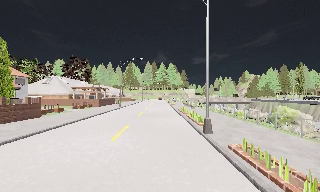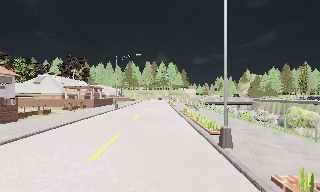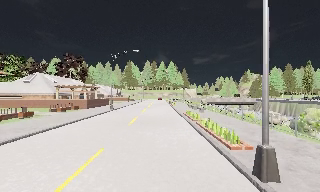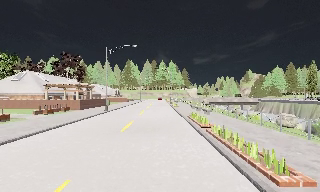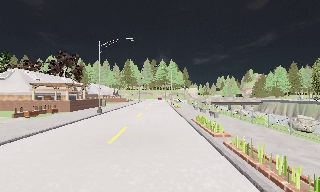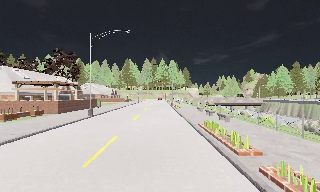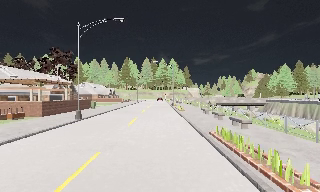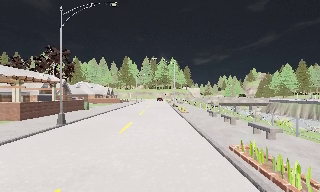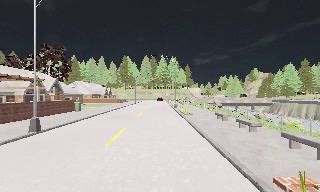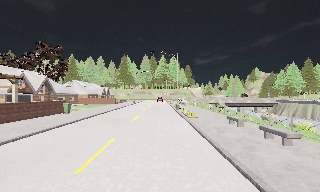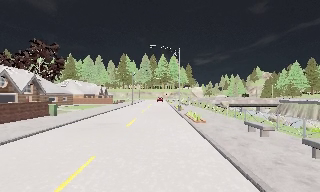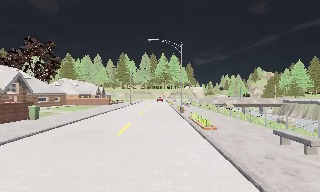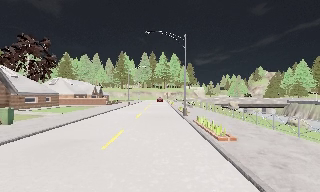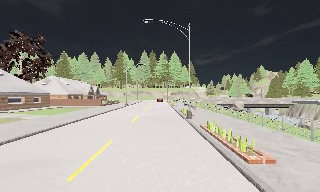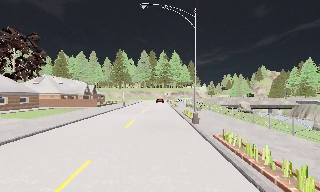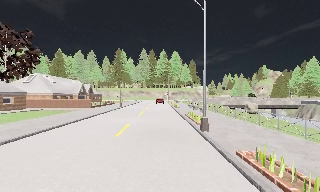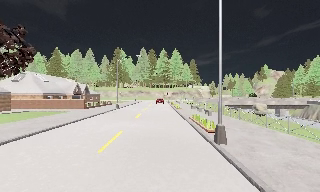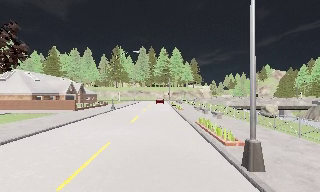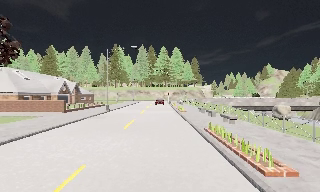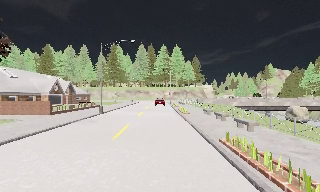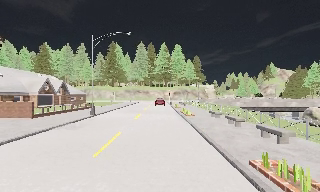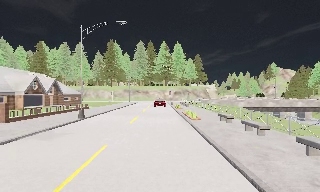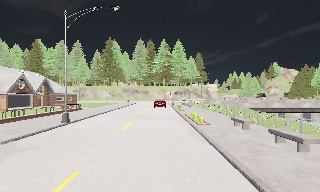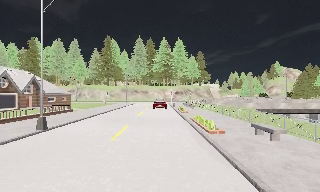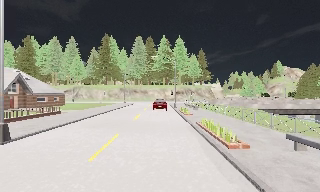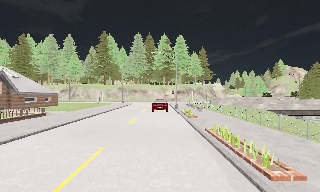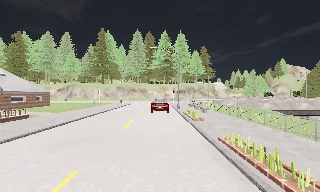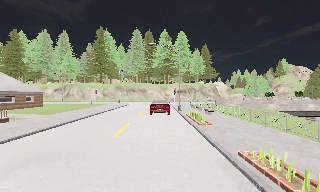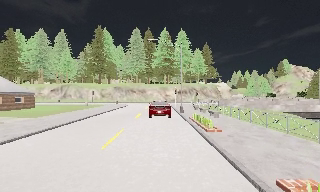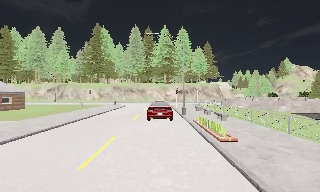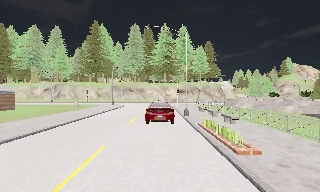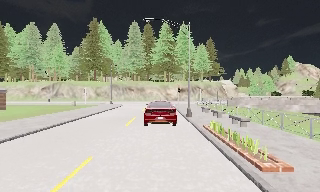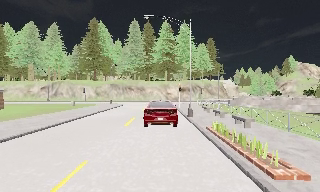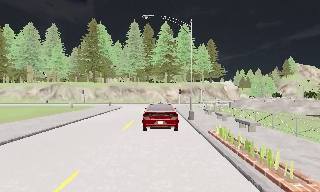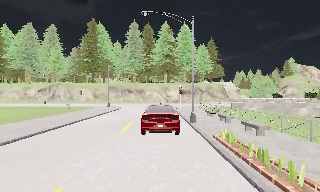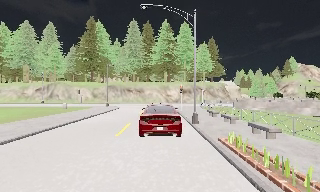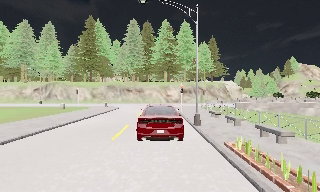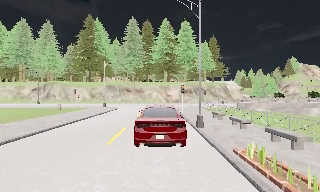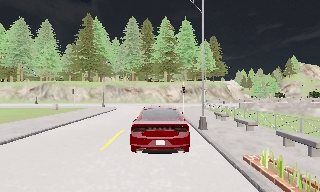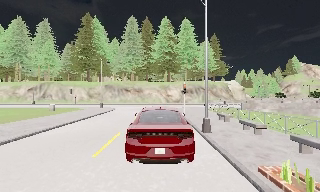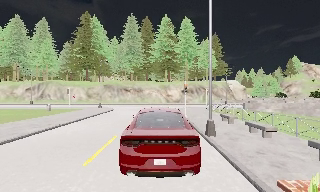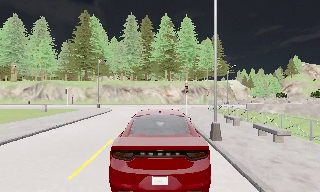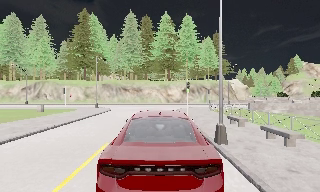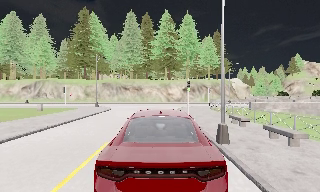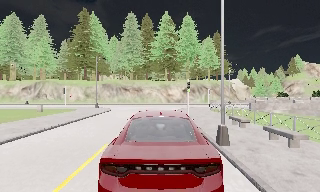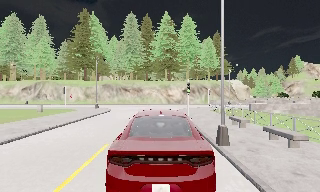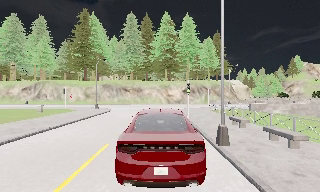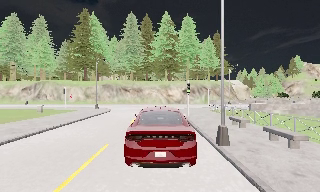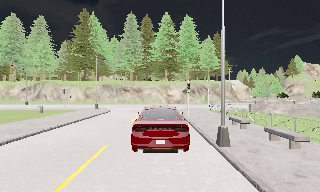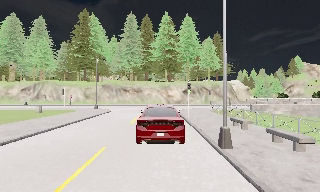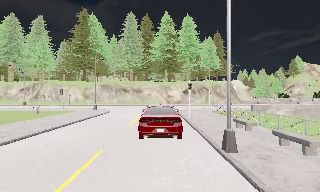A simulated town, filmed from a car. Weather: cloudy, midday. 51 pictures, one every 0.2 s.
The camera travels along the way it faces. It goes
forward.
0.0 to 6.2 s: The camera travels forward, about 65 m, so what stands in front looms larger.
6.2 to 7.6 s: The camera travels forward, about 4 m, so what stands in front looms larger. It gains speed.
7.6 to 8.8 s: The camera travels forward, about 2.5 m, so what stands in front looms larger. It loses speed.
8.8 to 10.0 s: The camera travels forward, about 0.5 m, so what stands in front looms larger. It gains speed.
The film runs forward here.
